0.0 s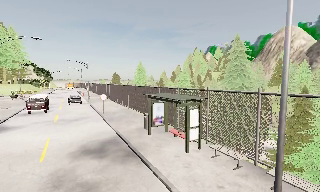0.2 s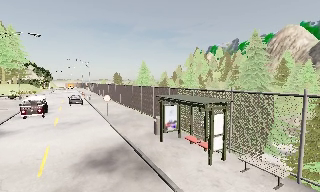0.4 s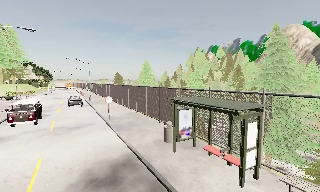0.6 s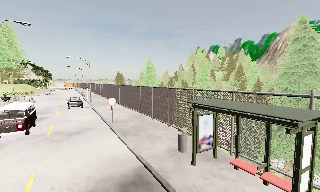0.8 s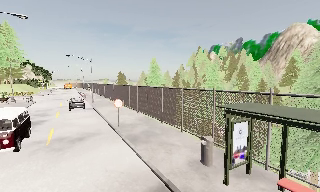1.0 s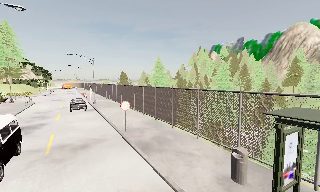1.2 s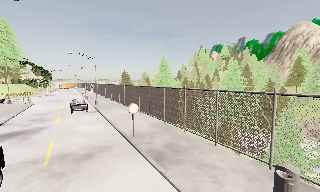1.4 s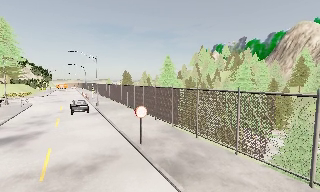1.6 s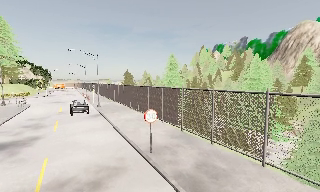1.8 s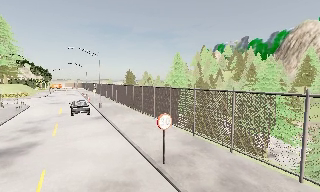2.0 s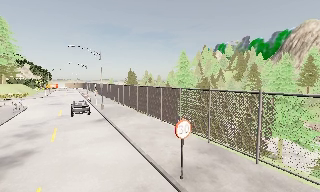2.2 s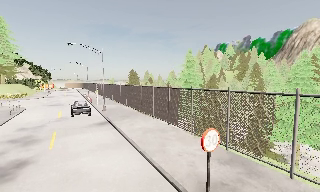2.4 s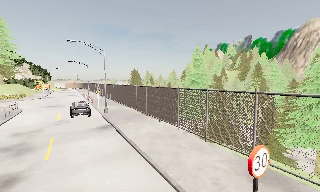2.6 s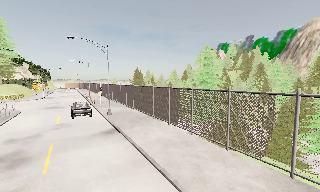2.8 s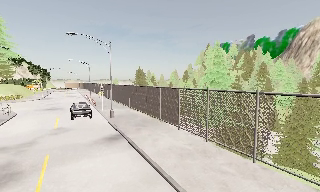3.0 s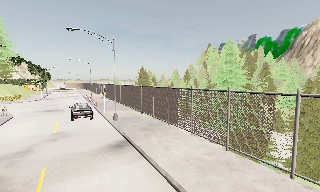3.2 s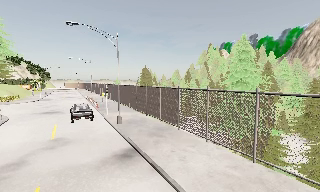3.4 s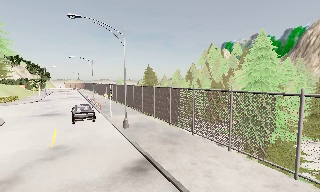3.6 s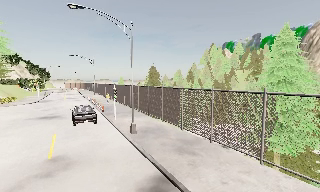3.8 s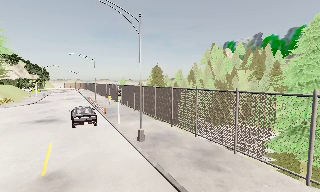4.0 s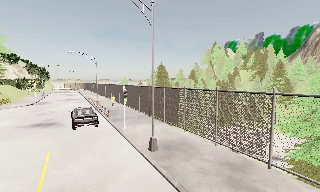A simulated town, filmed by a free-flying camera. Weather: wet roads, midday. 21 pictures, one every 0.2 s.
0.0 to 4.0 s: The camera travels forward and to its left, about 30 m, so what stands in front looms larger.
The film runs forward here.
